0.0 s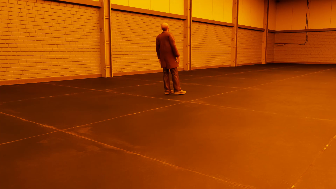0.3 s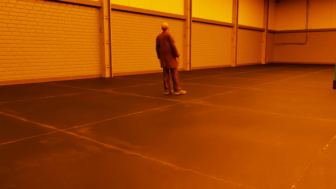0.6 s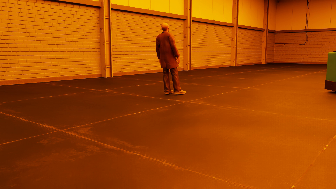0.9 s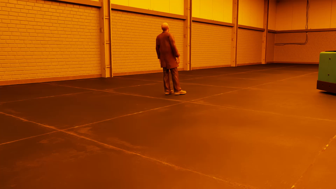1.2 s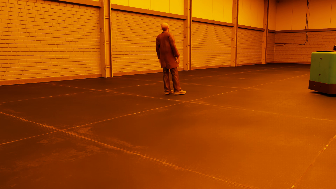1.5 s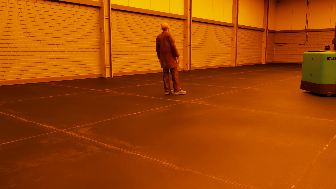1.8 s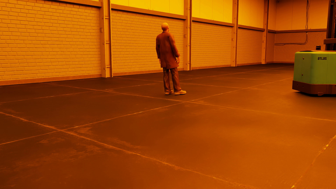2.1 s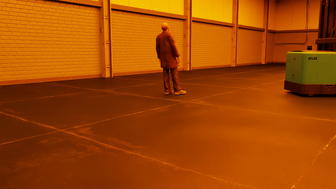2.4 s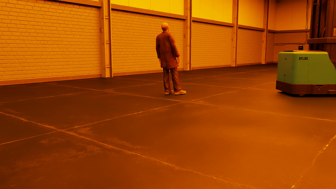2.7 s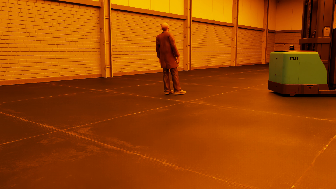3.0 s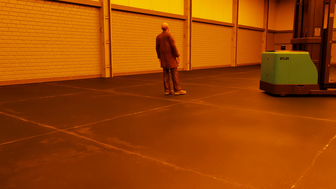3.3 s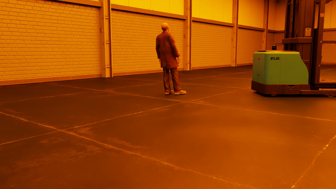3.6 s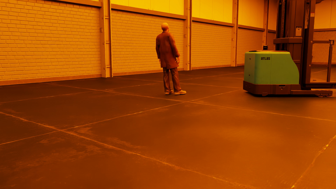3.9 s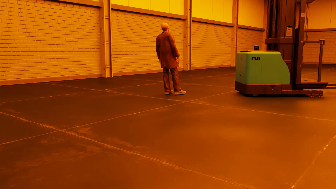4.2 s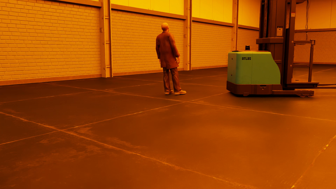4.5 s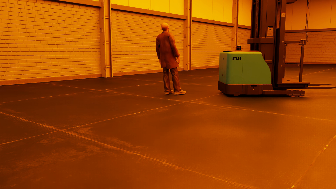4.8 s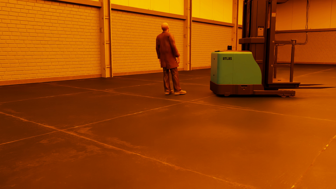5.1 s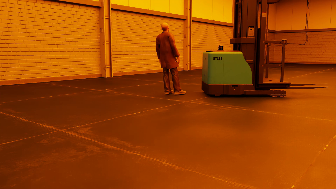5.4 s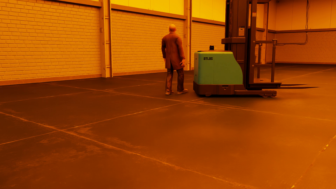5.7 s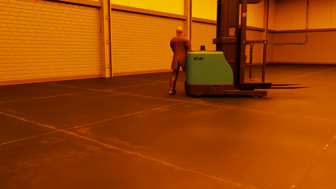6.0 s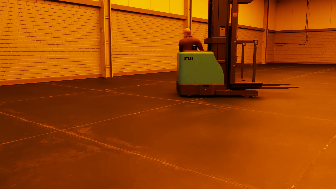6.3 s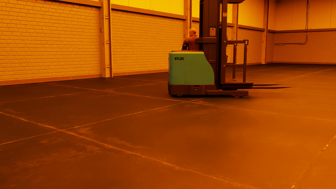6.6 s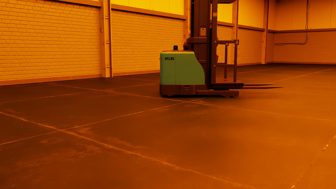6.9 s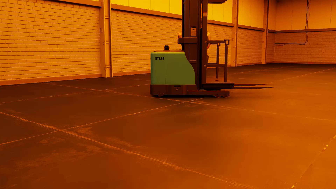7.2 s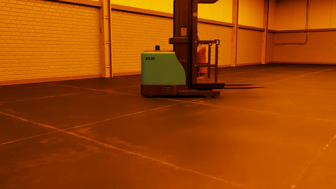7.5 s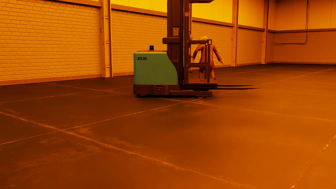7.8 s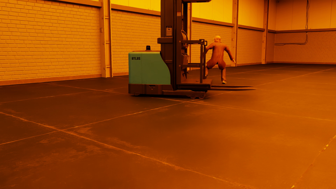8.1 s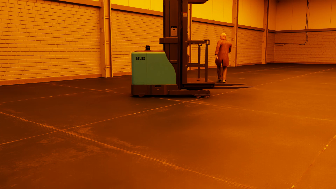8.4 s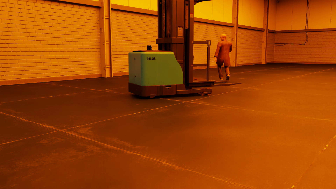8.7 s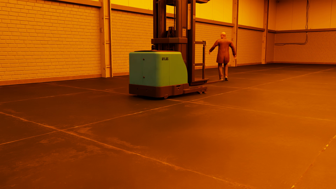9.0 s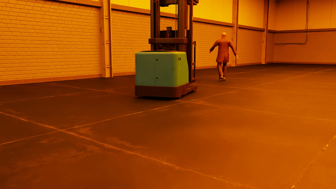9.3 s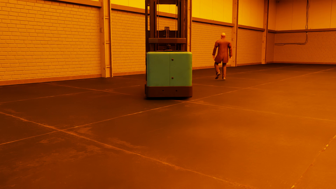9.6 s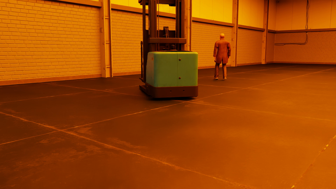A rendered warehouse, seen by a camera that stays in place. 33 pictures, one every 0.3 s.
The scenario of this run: Near miss between a forklift and a person.
